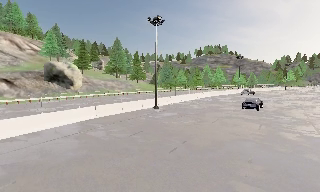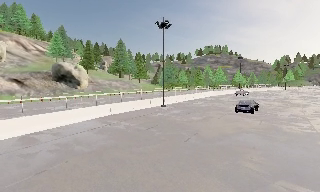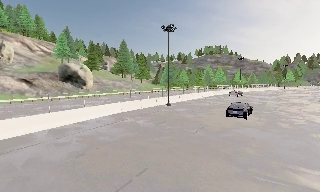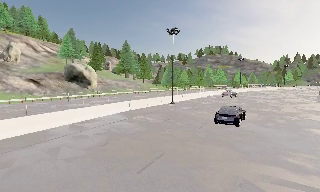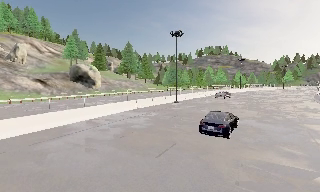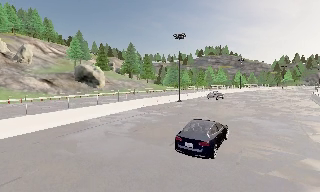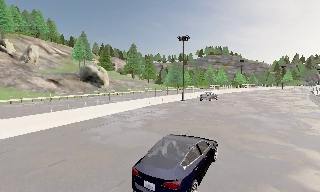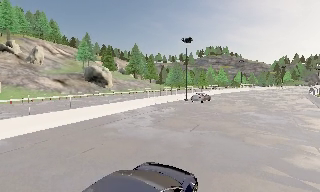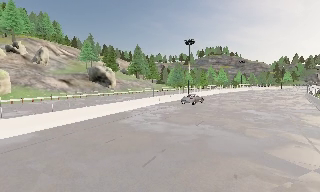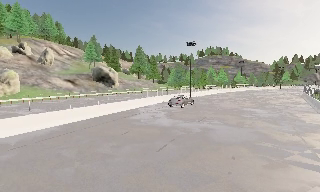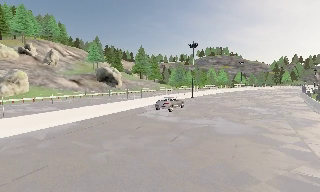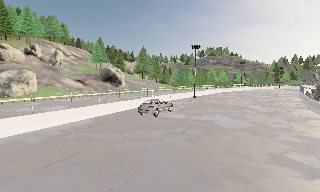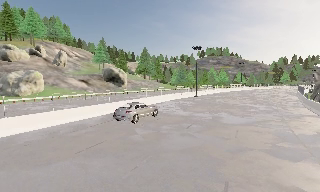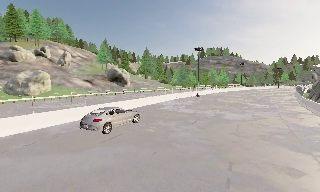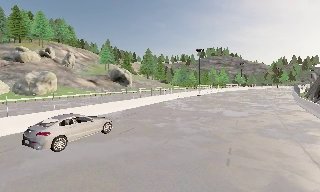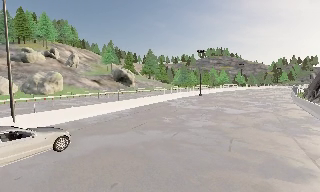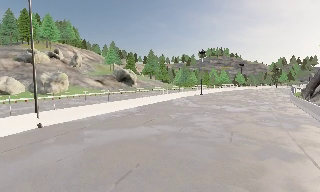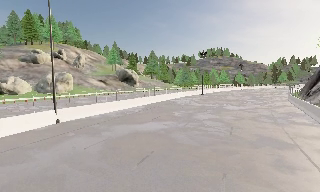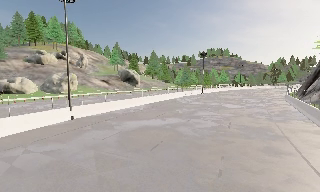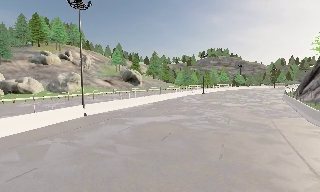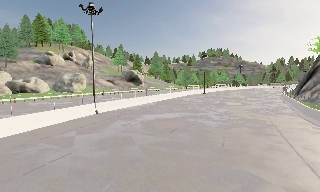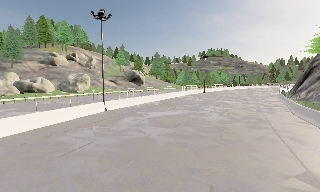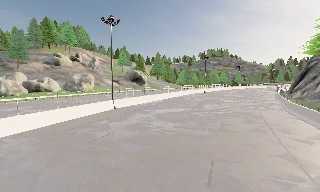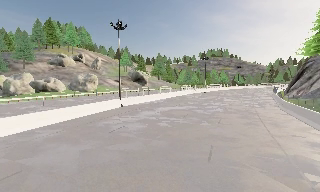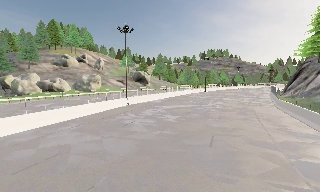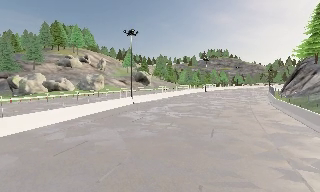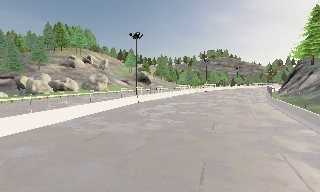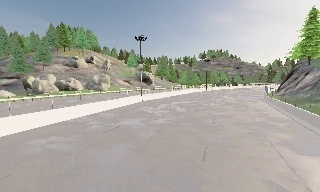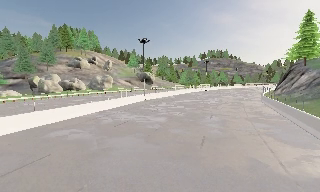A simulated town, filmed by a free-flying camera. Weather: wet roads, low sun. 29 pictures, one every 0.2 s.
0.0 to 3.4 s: The camera travels backward and to its left, about 25 m, so what stands in front gets smaller.
3.4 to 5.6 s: The camera travels backward, about 19 m, so what stands in front gets smaller.
The film runs backward here.
